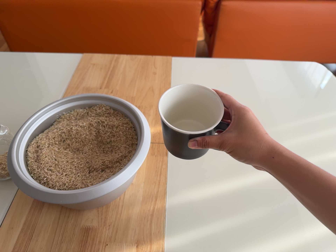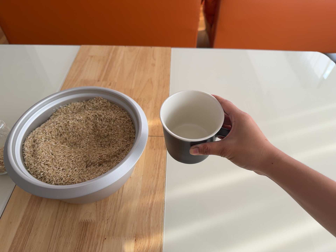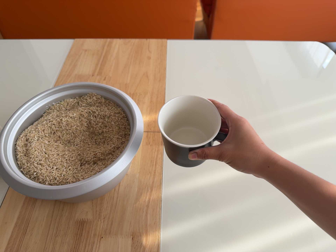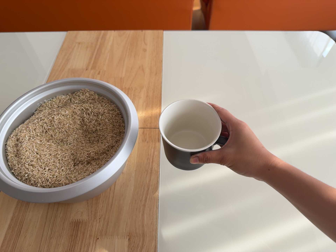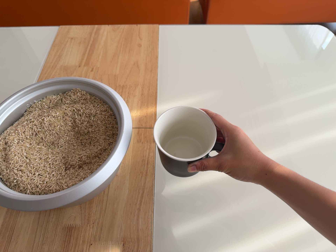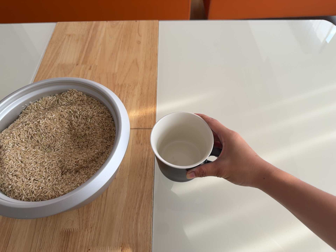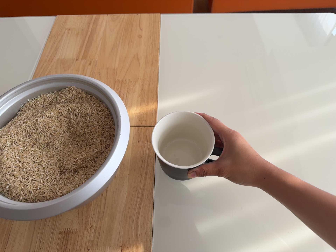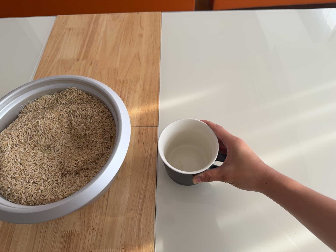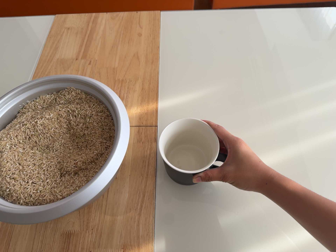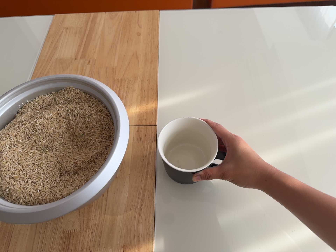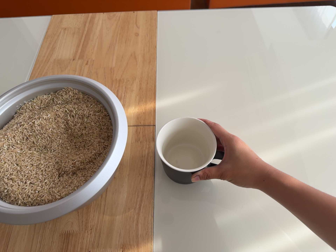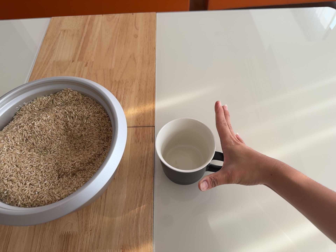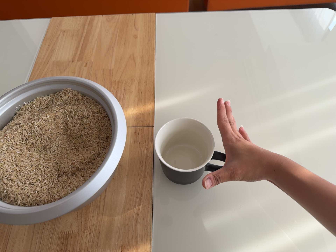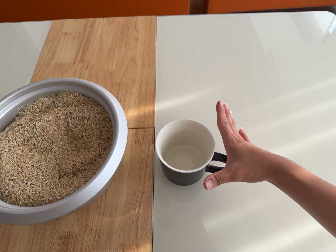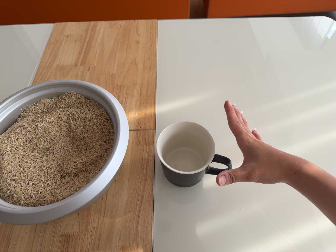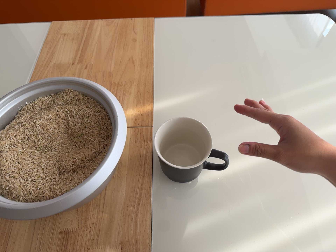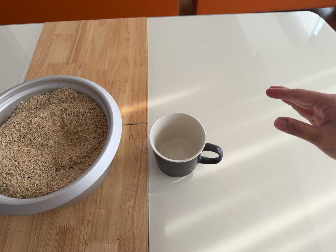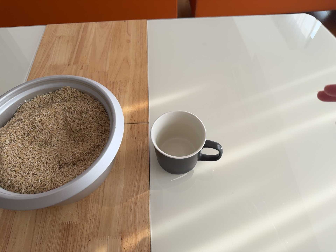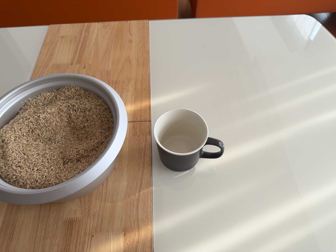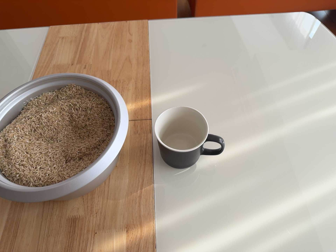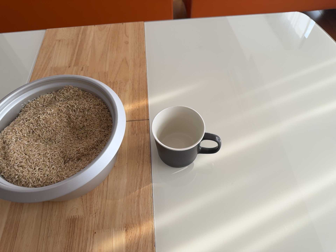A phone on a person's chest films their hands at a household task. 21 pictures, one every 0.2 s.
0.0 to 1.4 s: The camera travels forward and toward the top of its view, about 12 cm, so what stands in front looms larger. Its aim tips toward the bottom of its view by about 10 degrees.
1.4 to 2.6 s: The camera keeps its place and its aim.
2.6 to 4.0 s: The camera shifts only a little, or ends up much as it began.
The film runs forward here.
